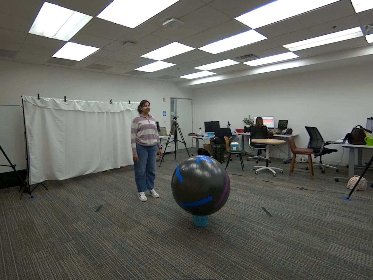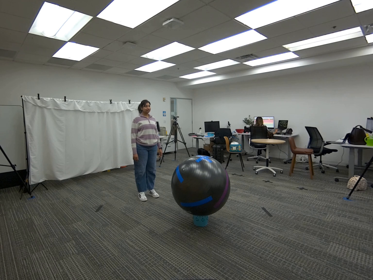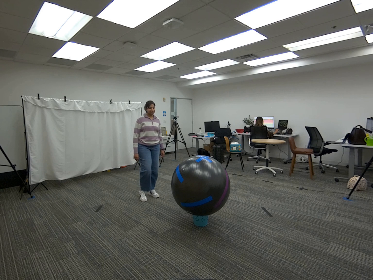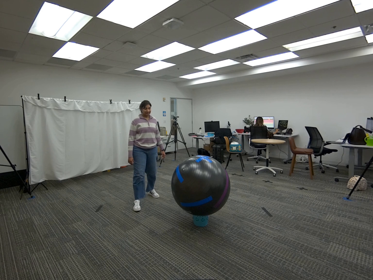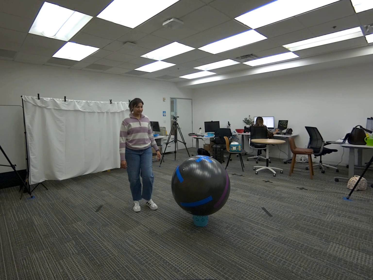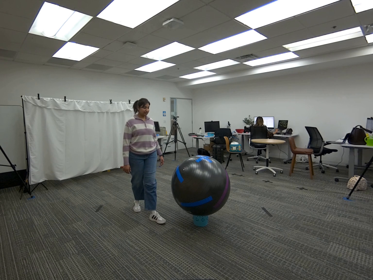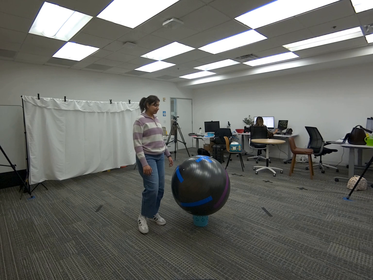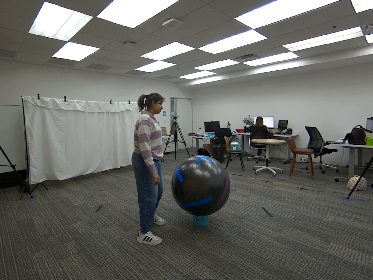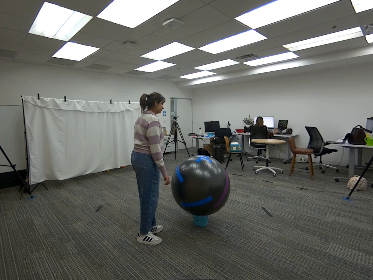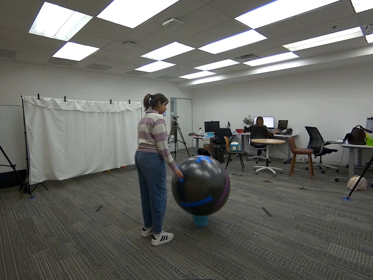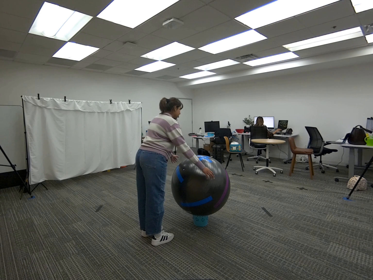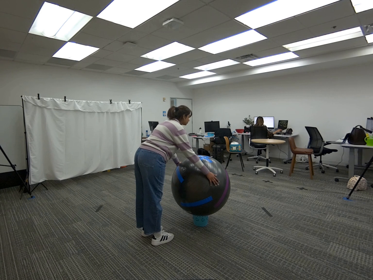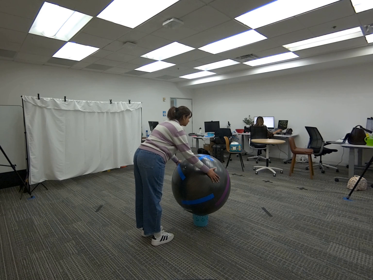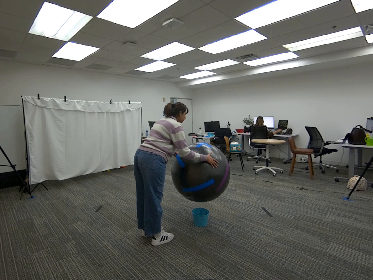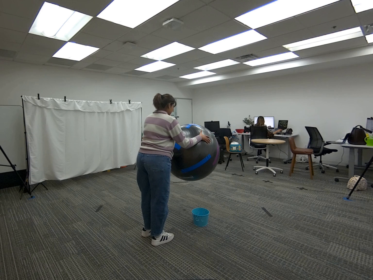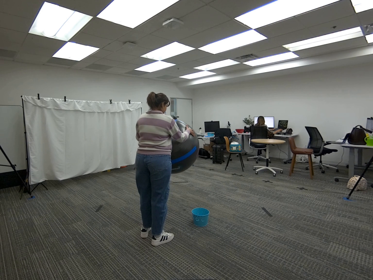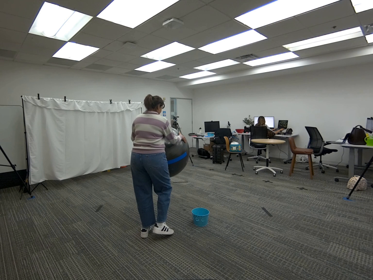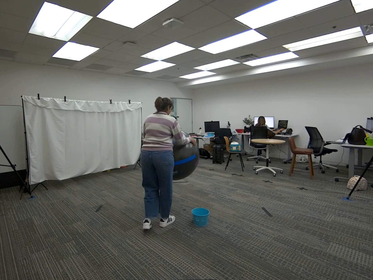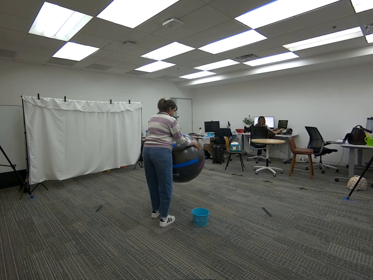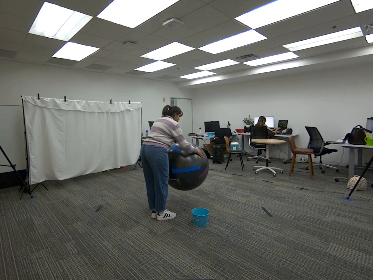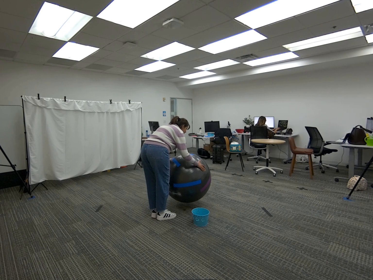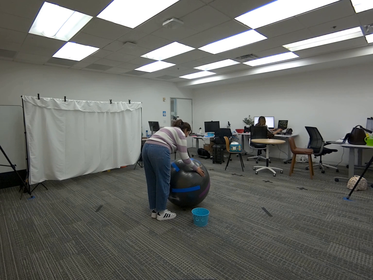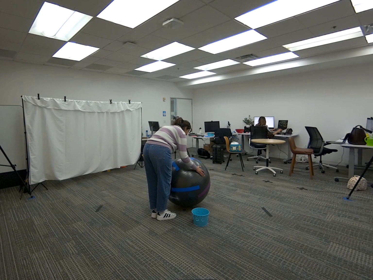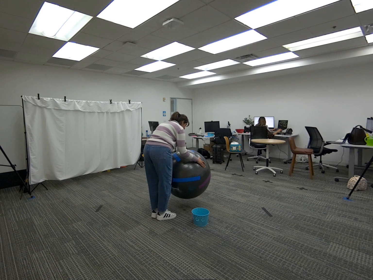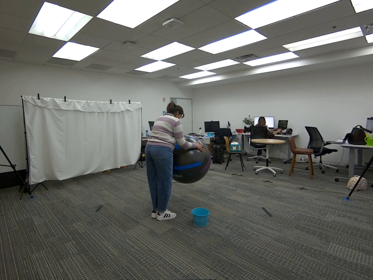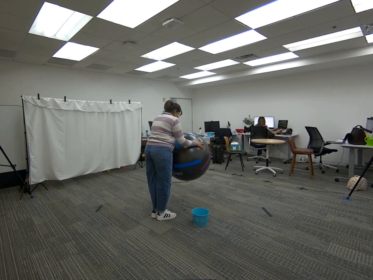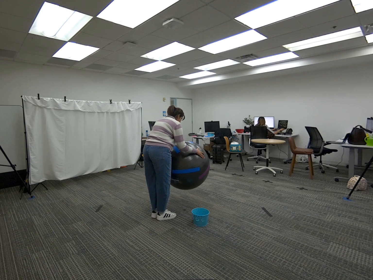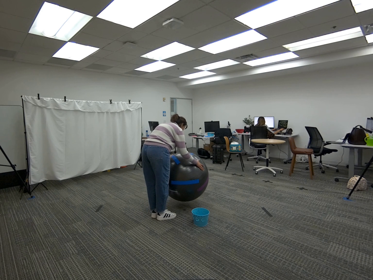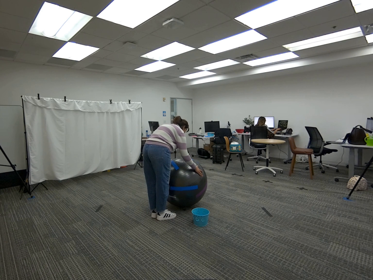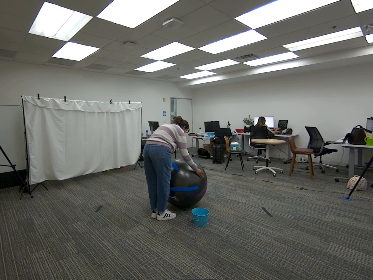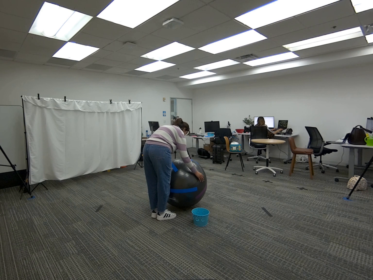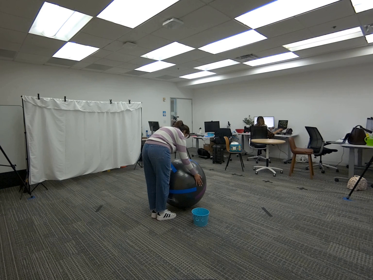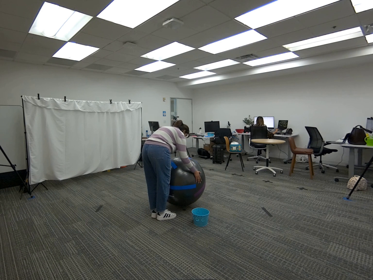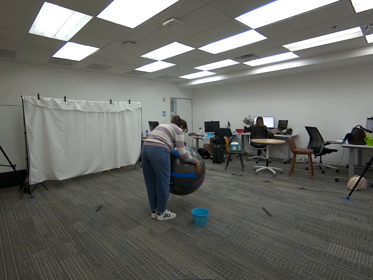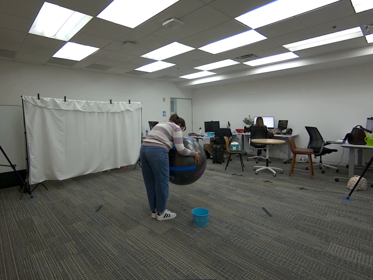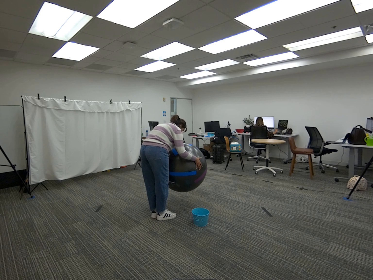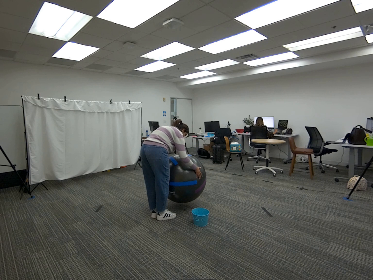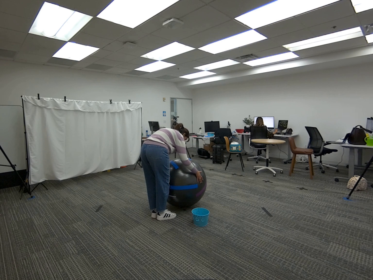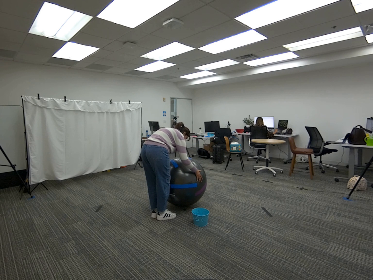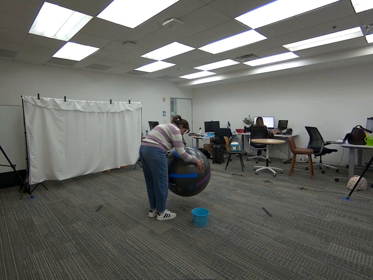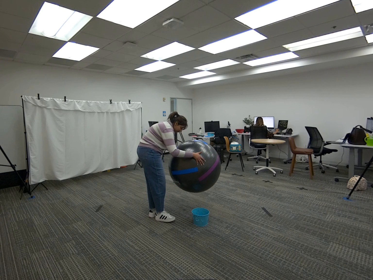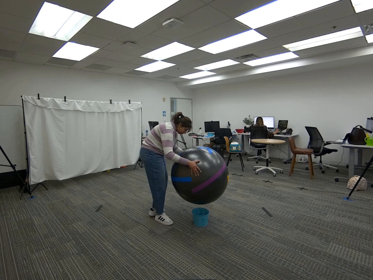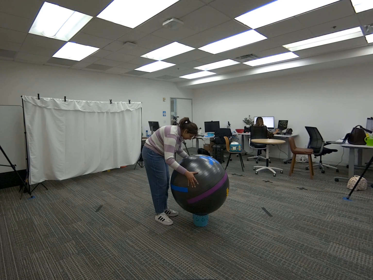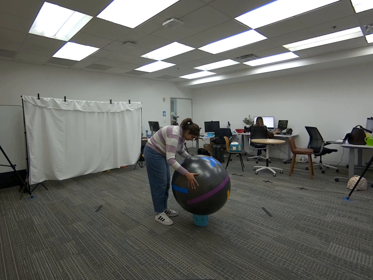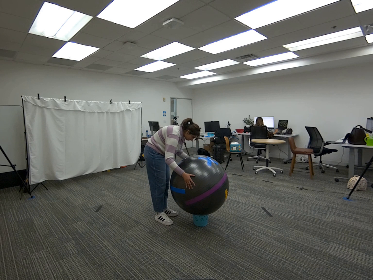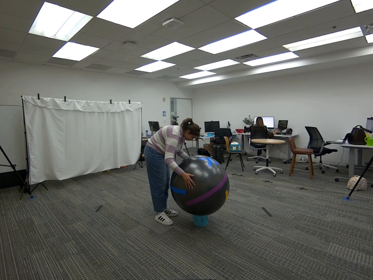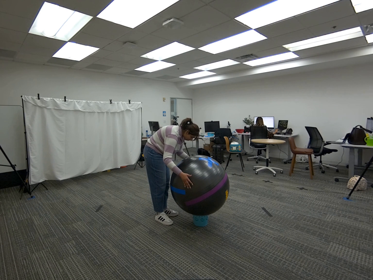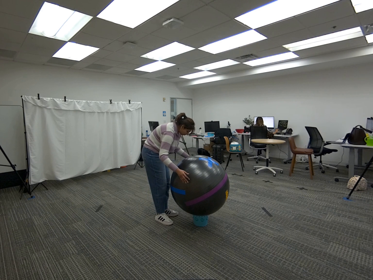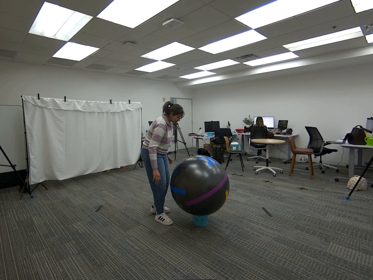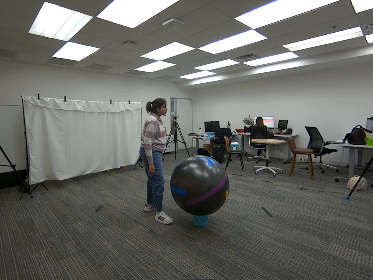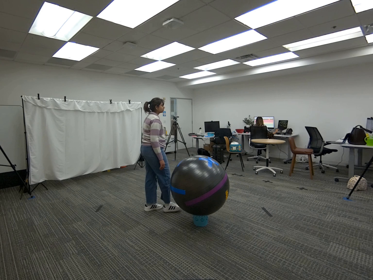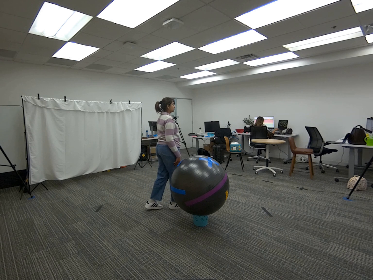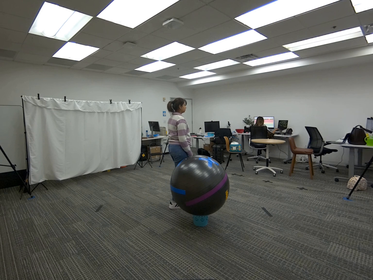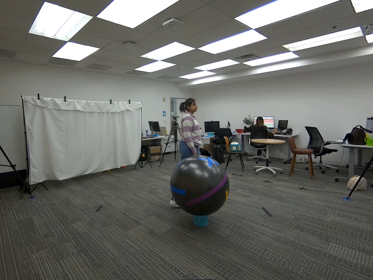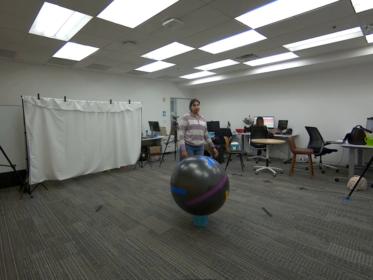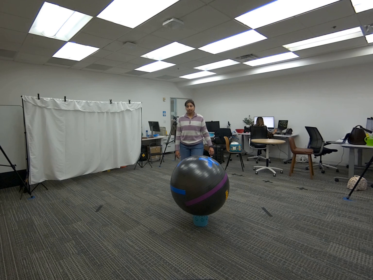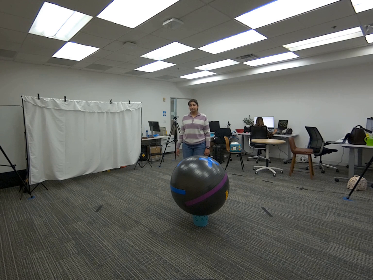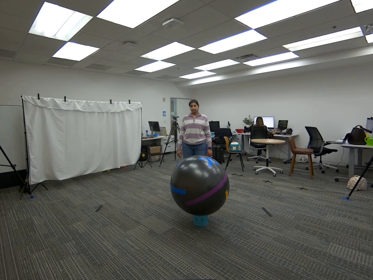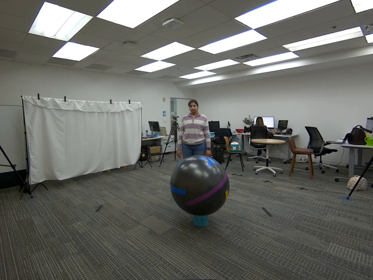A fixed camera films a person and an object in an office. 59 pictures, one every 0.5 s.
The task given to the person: Walk over to the yoga ball and grasp the yoga ball. Tap on the ground slowly and stop when time is done. Place back inside the blue basket.
